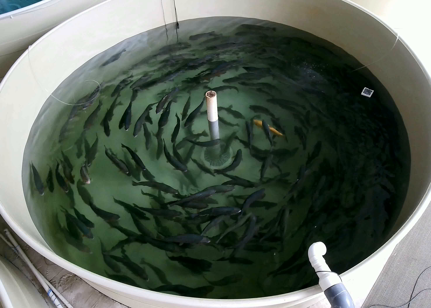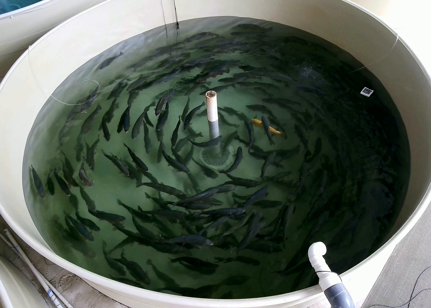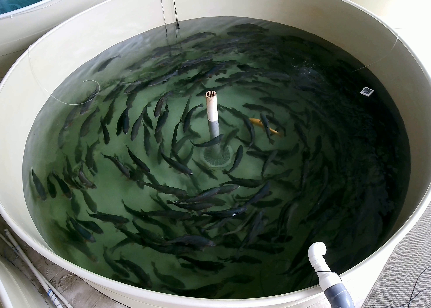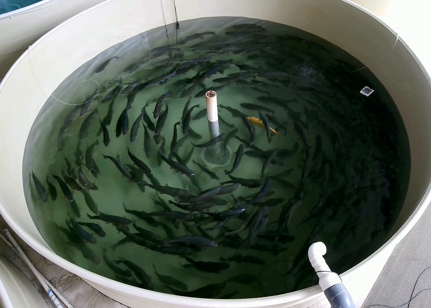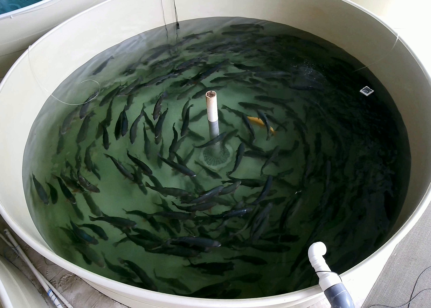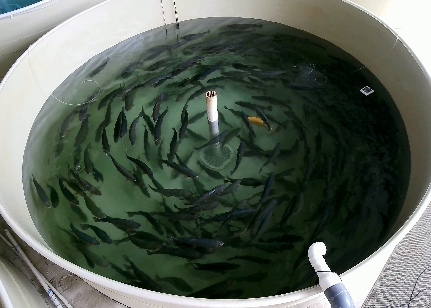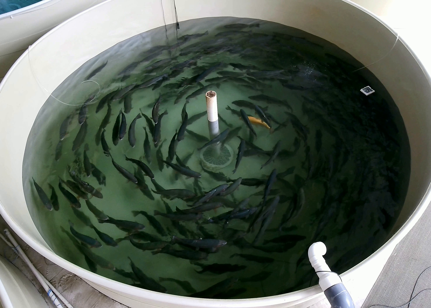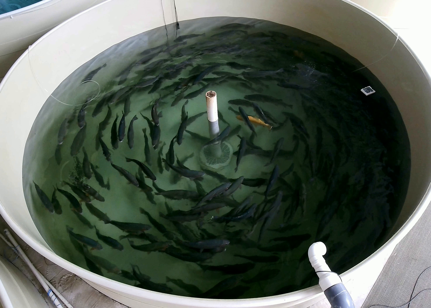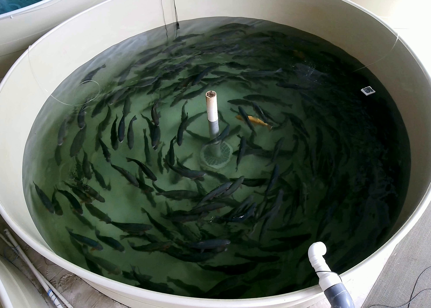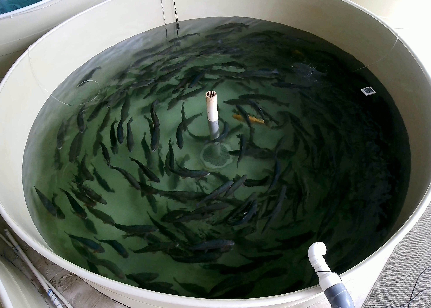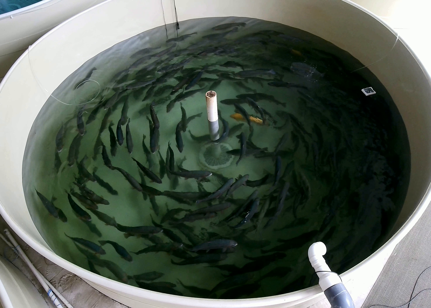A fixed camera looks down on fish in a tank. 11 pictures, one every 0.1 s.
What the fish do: Normal cruising.
